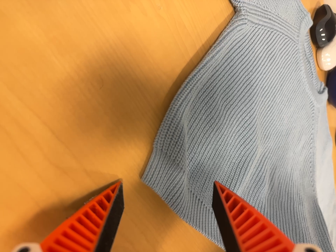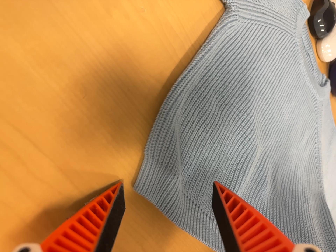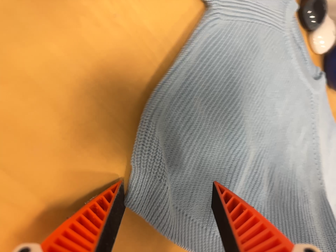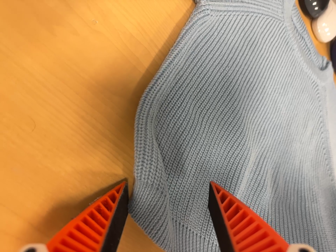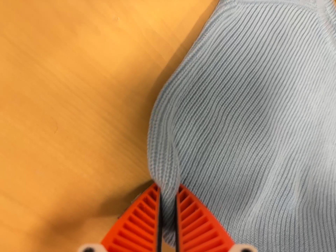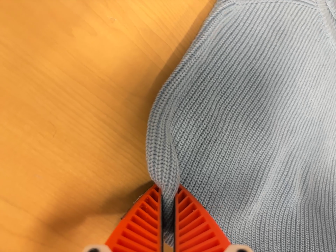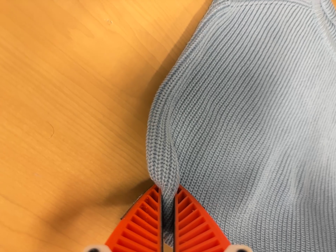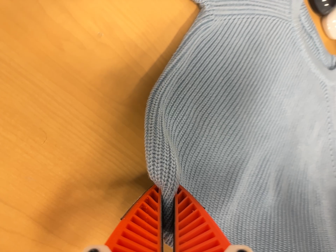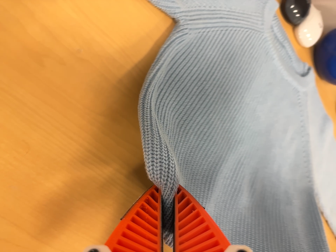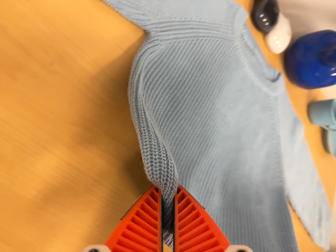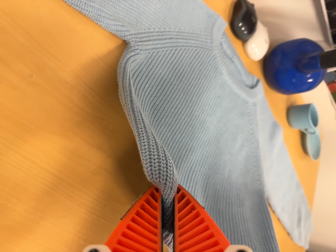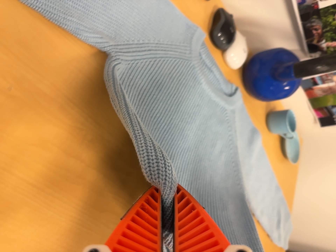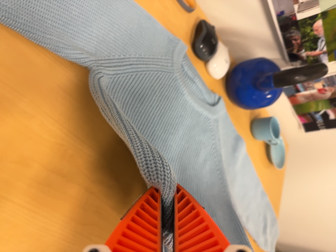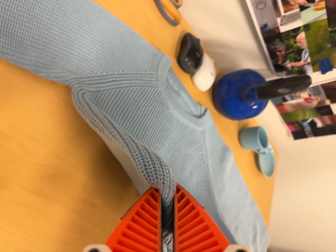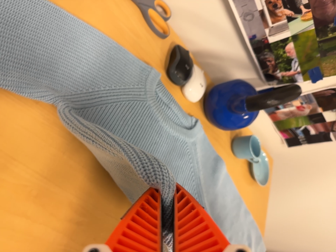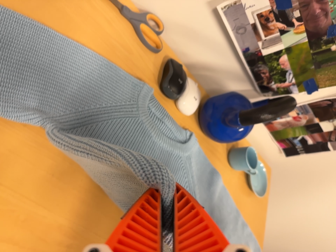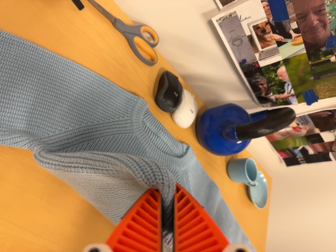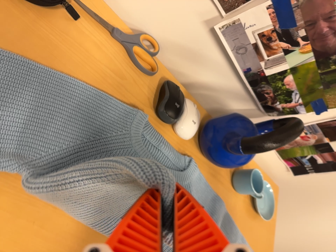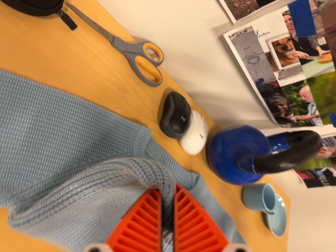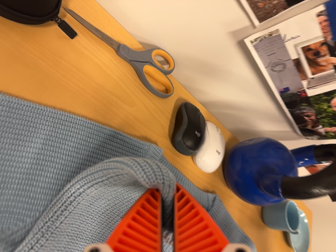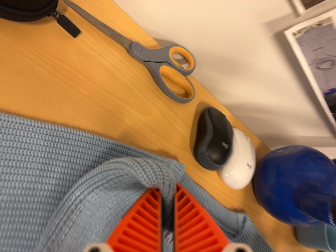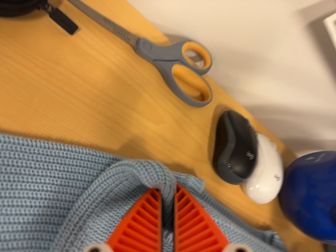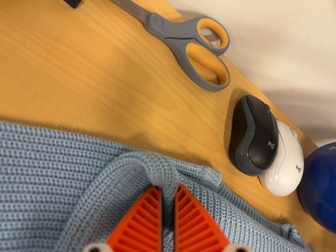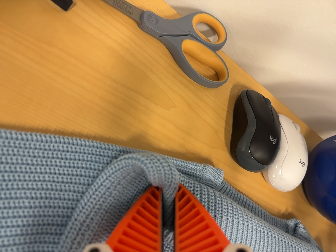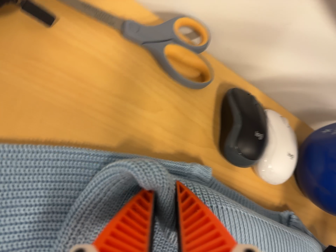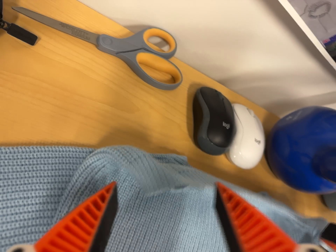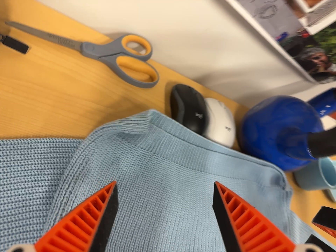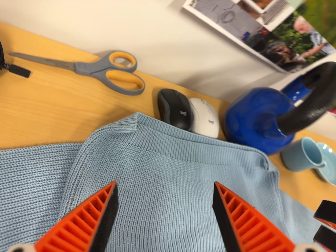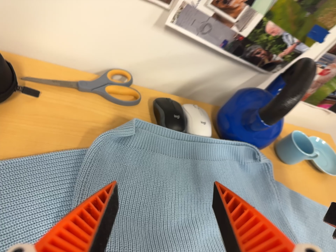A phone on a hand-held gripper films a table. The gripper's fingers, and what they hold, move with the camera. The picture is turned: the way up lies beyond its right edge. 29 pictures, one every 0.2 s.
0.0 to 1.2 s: The camera travels to its right, about 7 cm. It rolls about its line of sight by about 10 degrees, and the scene rotates counterclockwise.
1.2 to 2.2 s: The camera swings to its right by about 15 degrees, and the scene slides to the left. It travels backward and to its right, about 10 cm, so what stands in front gets smaller.
2.2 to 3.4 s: The camera travels toward the top of its view and to its right, about 16 cm, so close, fixed things drift downward.
3.4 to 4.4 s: The camera travels forward and toward the top of its view, about 22 cm, so what stands in front looms larger.
4.4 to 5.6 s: The camera travels backward, to its right and toward the bottom of its view, about 20 cm, so what stands in front gets smaller. Its aim tips toward the top of its view by about 10 degrees. It rolls about its line of sight by about 25 degrees, and the scene rotates counterclockwise.
The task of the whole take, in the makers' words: fold up.
The film runs forward here.
